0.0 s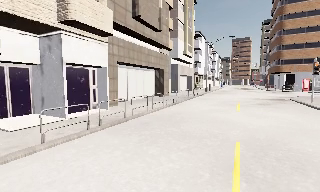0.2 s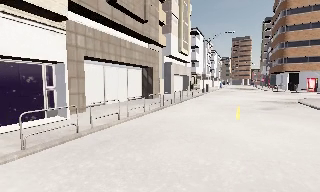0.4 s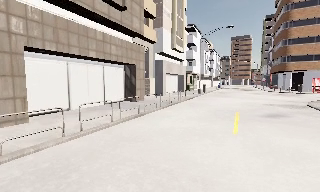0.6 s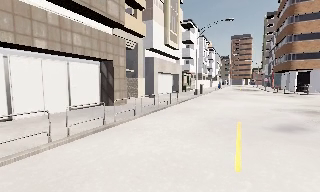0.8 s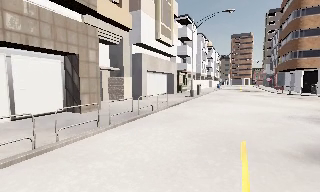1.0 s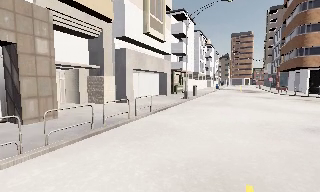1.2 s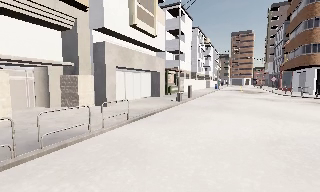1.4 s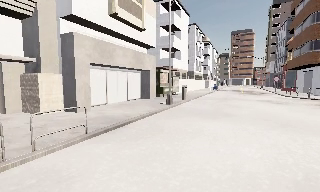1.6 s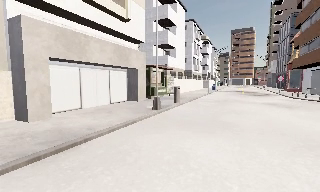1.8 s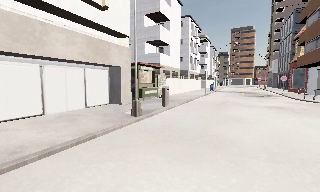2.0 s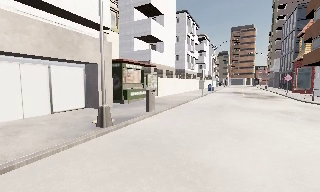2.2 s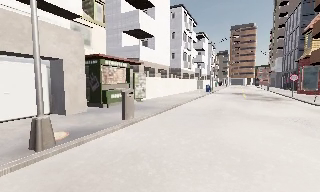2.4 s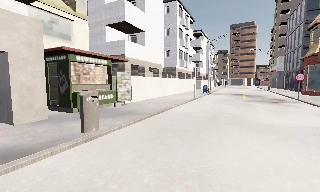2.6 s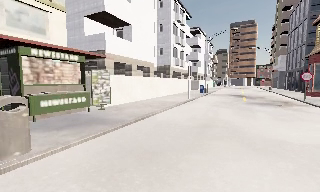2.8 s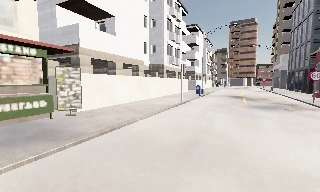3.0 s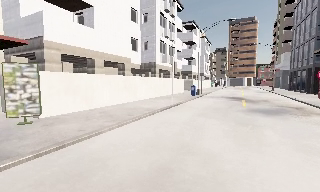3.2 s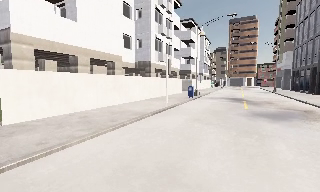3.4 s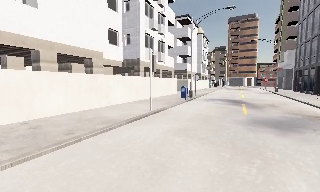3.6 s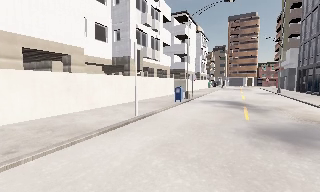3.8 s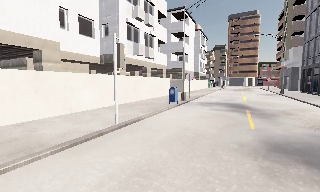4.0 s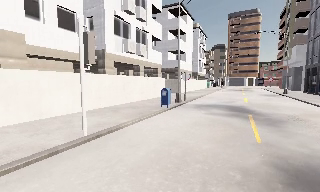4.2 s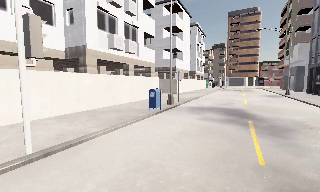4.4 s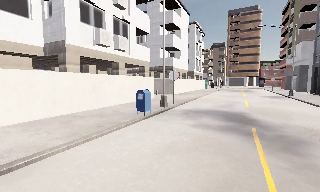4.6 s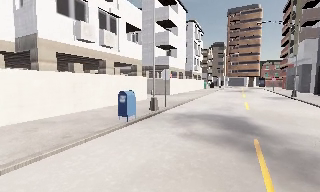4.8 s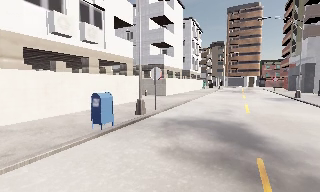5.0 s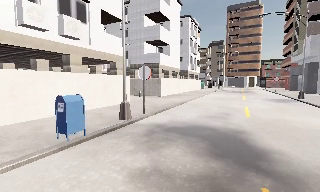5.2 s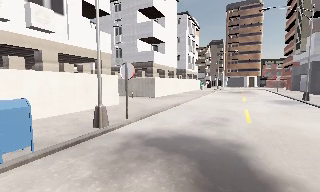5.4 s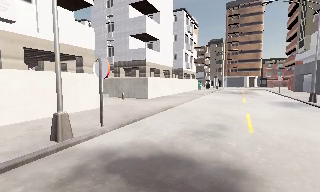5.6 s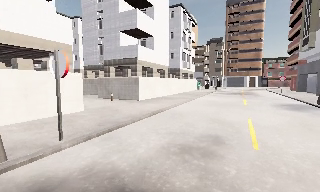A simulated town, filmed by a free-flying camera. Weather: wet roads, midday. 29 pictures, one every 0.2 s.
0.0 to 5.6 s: The camera travels forward and to its right, about 45 m, so what stands in front looms larger. It loses speed.
The film runs forward here.
